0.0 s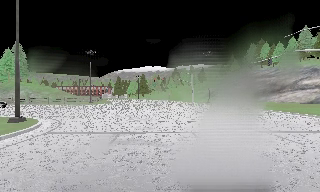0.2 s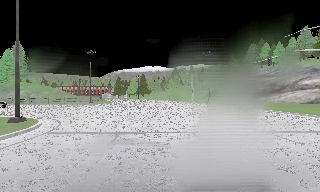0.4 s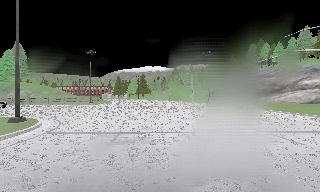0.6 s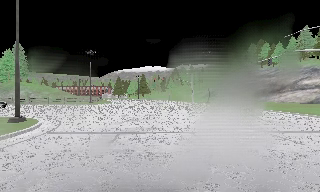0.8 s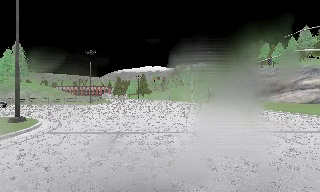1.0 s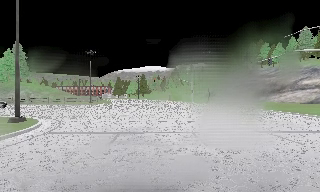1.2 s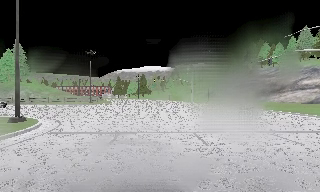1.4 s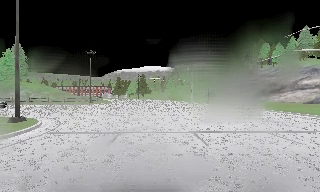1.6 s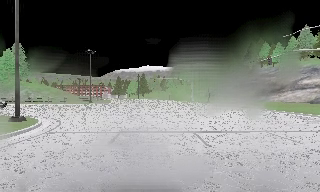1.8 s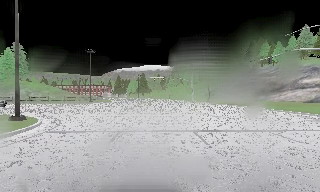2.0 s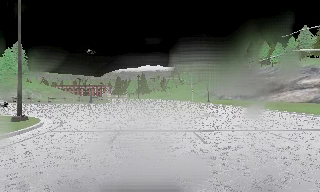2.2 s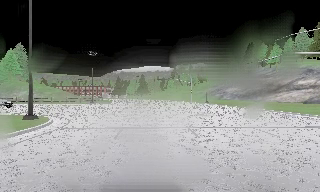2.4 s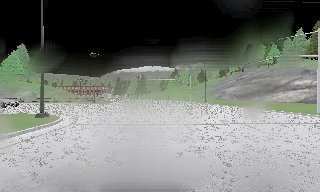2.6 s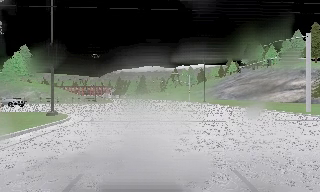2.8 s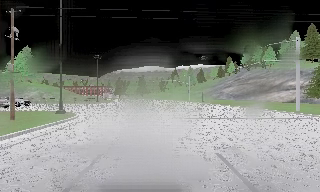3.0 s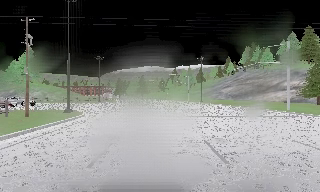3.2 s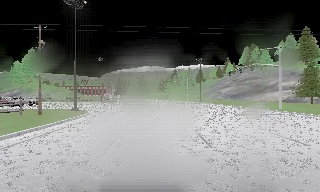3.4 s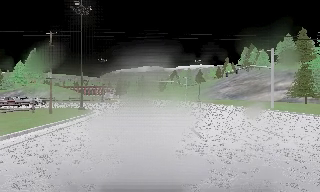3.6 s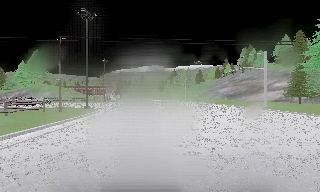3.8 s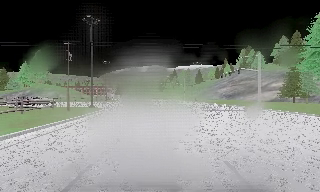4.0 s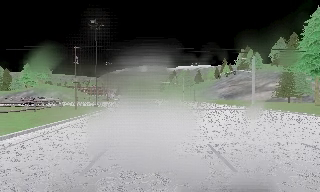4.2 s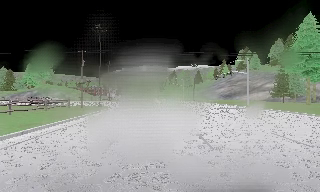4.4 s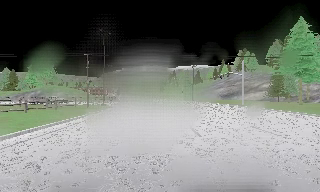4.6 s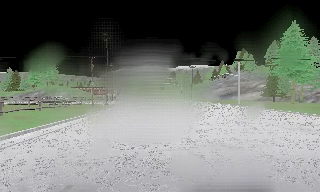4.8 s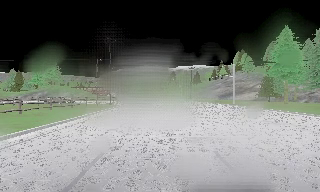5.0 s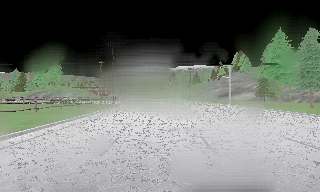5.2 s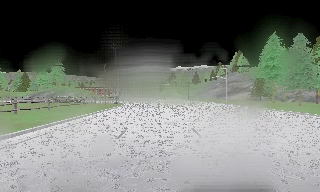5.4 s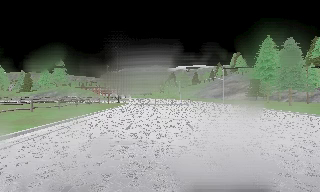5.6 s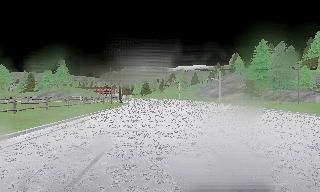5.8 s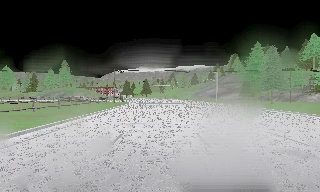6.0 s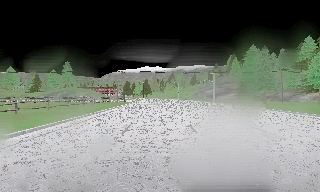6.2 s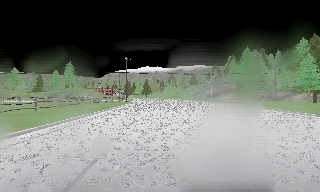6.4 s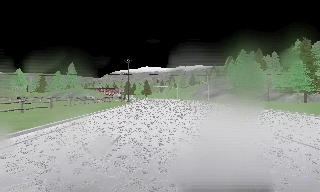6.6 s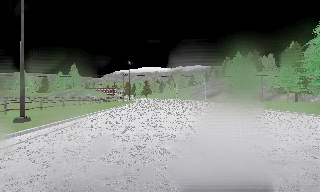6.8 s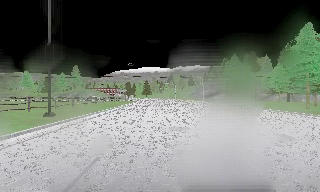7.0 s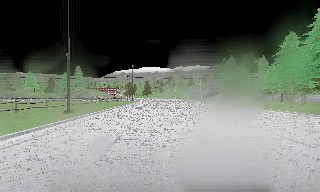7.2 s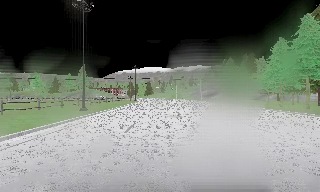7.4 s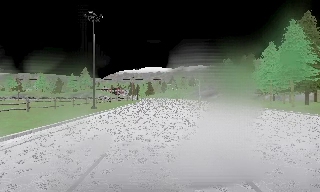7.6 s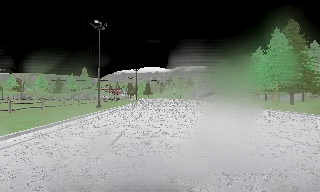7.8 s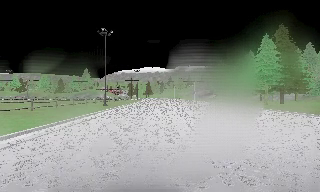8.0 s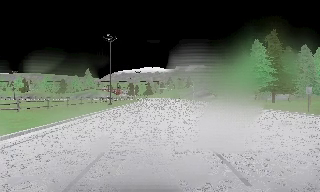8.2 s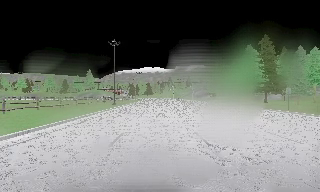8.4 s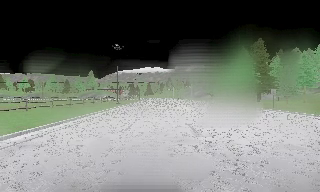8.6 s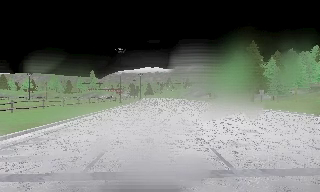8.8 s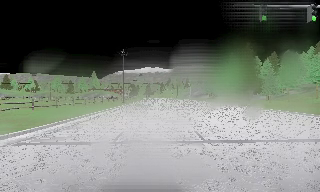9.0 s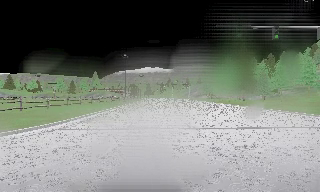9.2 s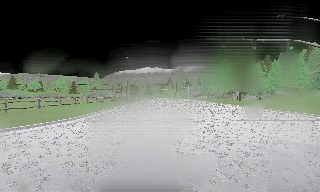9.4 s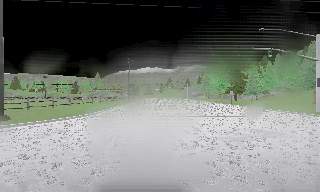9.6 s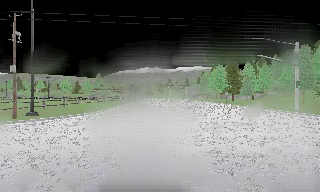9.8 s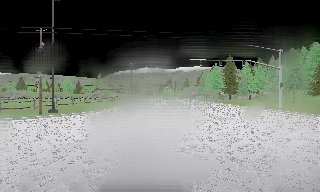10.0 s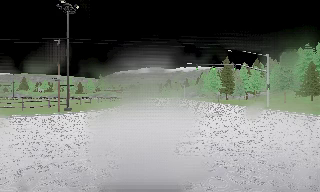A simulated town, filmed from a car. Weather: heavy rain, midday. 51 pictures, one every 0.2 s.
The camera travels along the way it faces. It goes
backward.
0.0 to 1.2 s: The camera keeps its place and its aim.
1.2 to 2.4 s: The camera travels backward, about 2 m, so what stands in front gets smaller. It gains speed.
2.4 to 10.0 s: The camera travels backward, about 80 m, so what stands in front gets smaller. It gains speed.
The film runs backward here.
